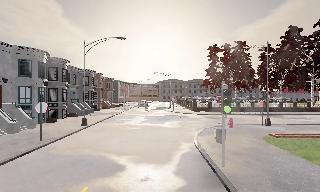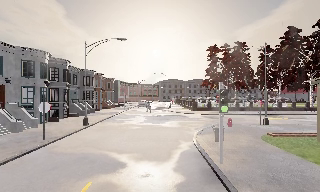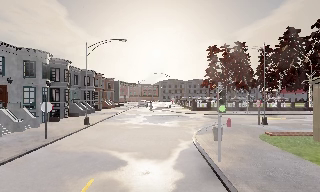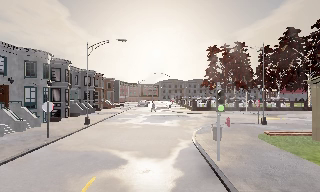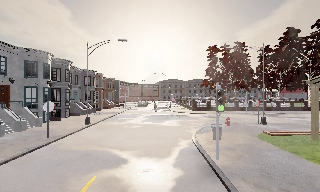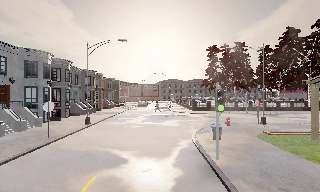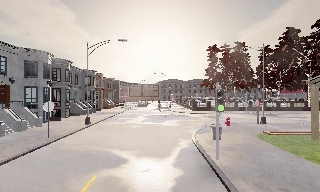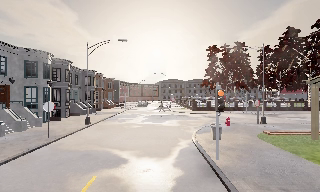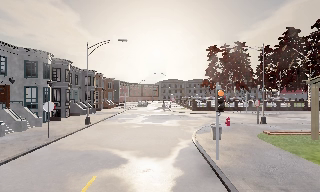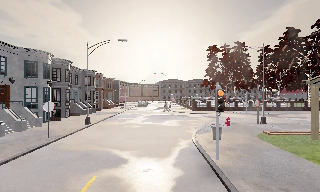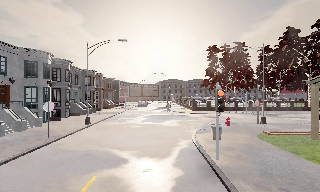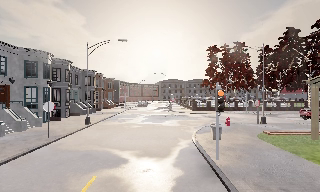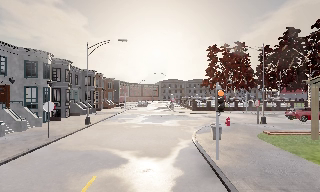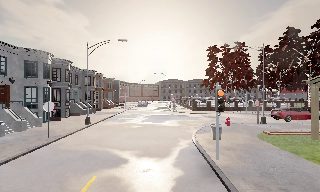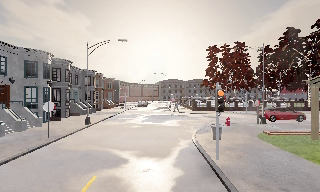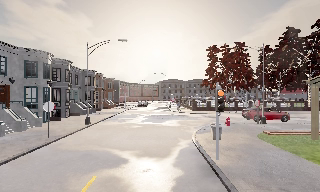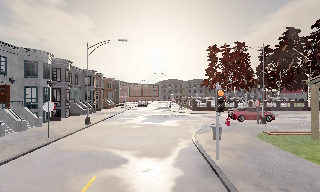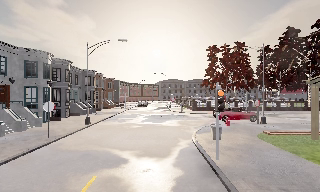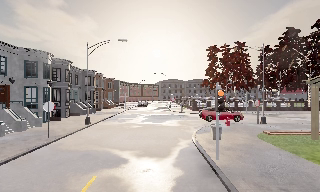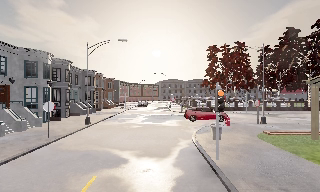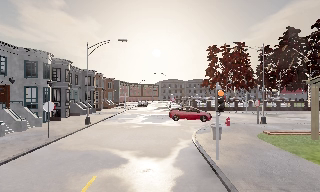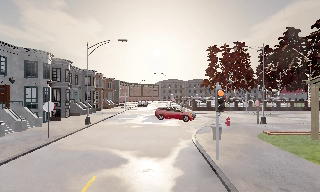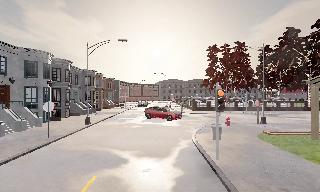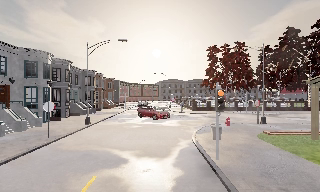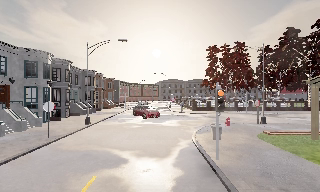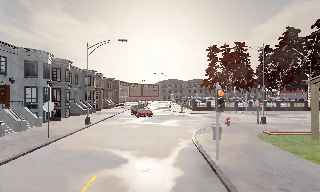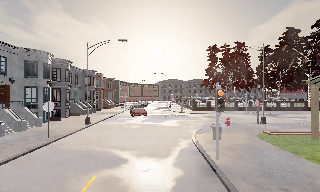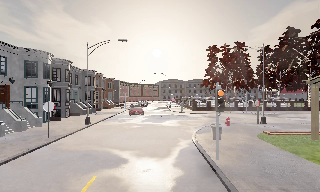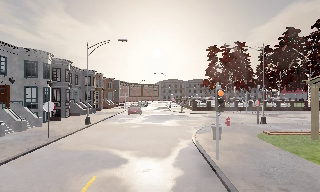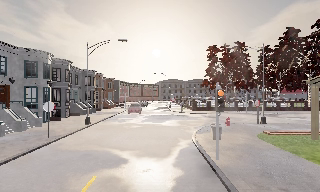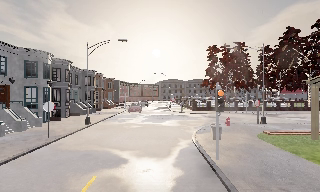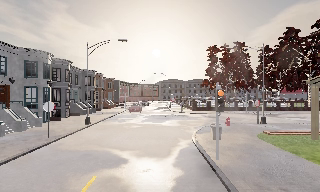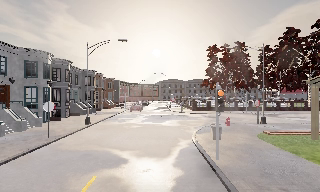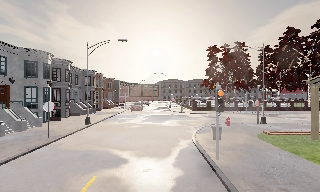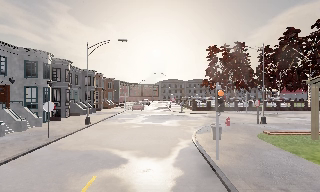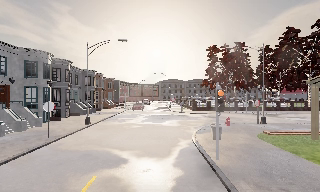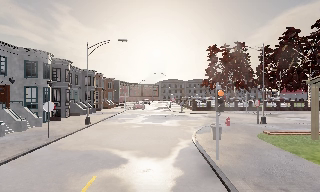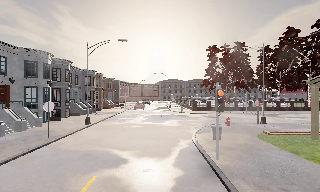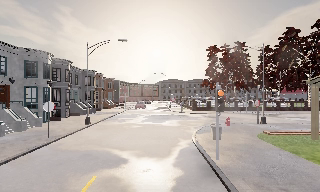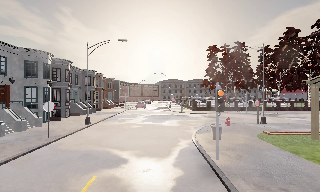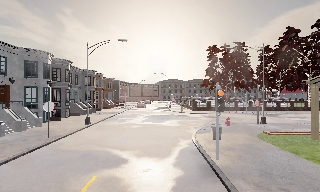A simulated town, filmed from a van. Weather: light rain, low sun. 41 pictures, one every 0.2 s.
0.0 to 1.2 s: The camera travels backward, about 0.5 m, so what stands in front gets smaller. It loses speed.
1.2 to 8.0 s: The camera keeps its place and its aim.
The film runs backward here.
